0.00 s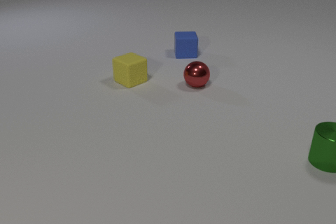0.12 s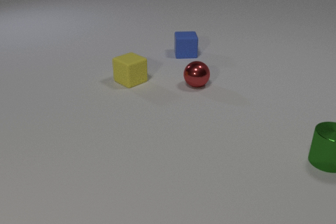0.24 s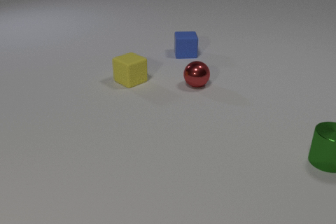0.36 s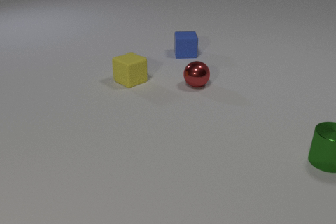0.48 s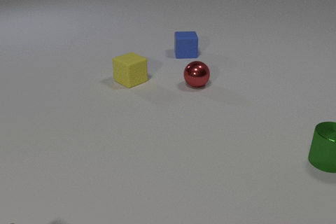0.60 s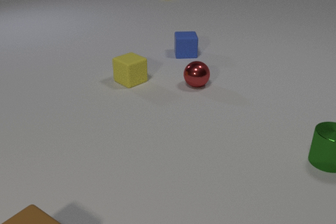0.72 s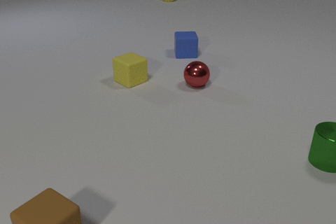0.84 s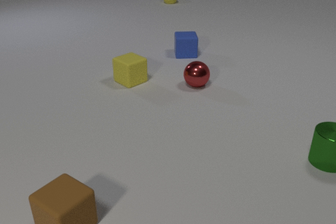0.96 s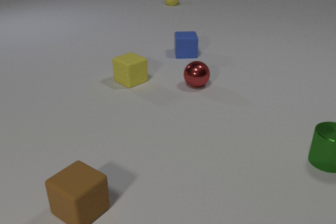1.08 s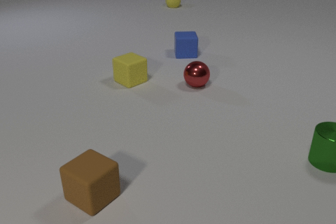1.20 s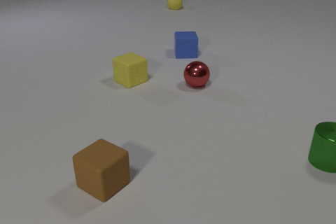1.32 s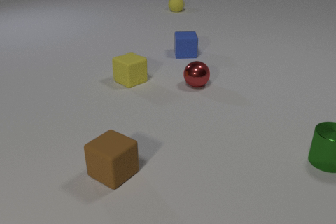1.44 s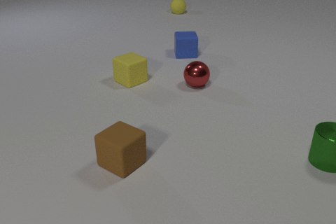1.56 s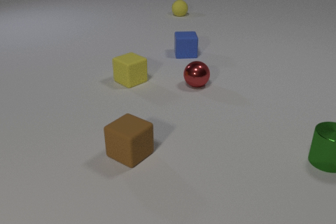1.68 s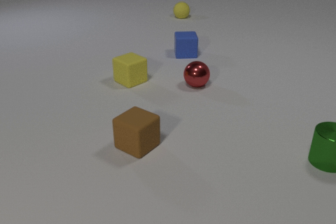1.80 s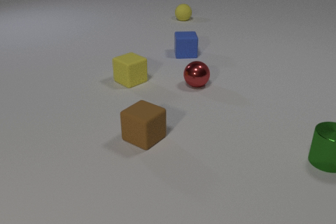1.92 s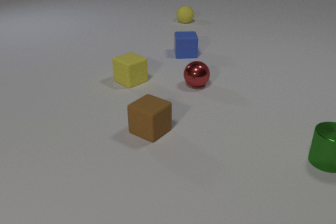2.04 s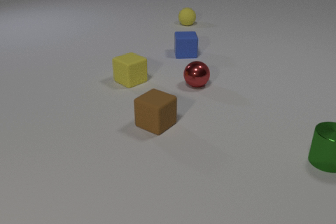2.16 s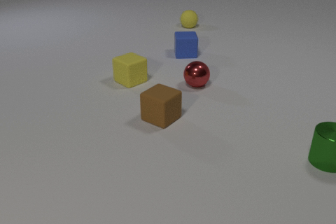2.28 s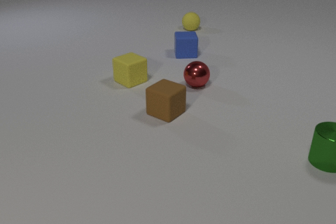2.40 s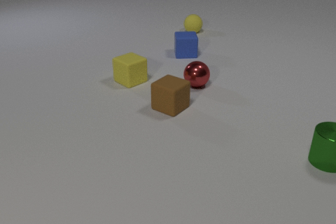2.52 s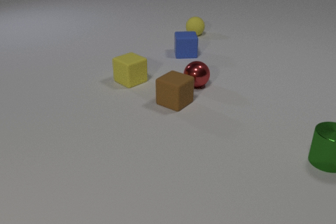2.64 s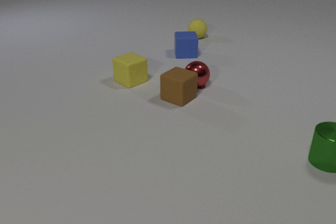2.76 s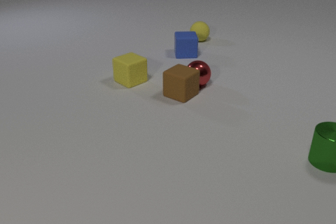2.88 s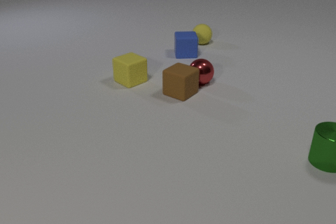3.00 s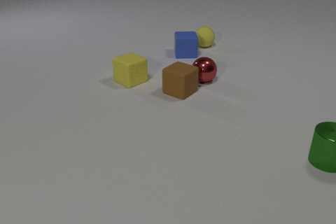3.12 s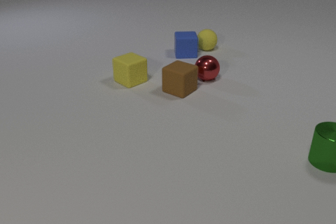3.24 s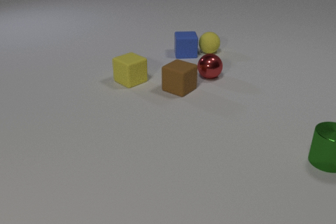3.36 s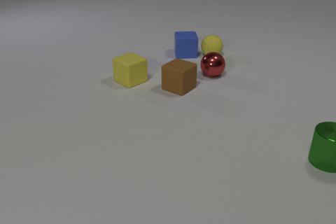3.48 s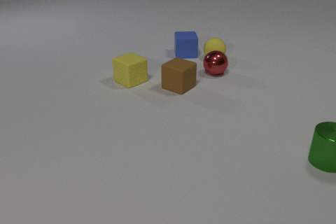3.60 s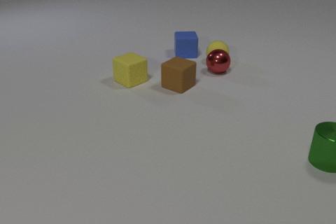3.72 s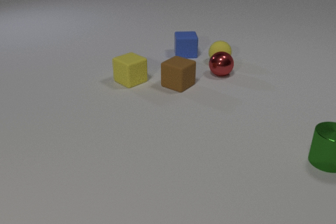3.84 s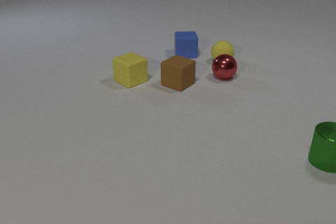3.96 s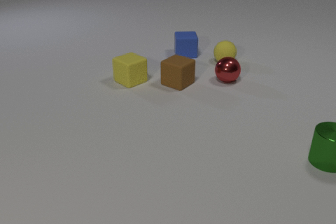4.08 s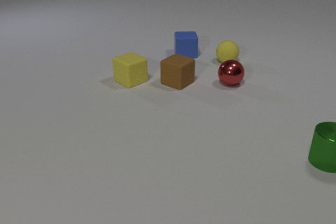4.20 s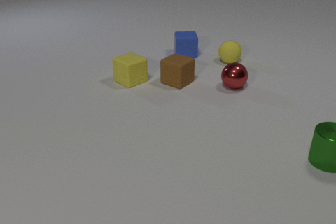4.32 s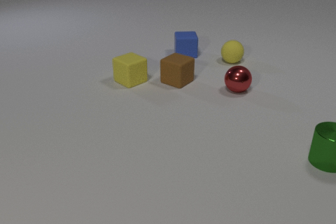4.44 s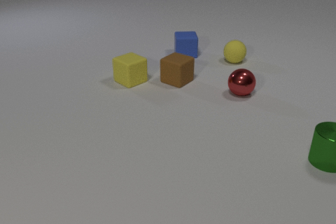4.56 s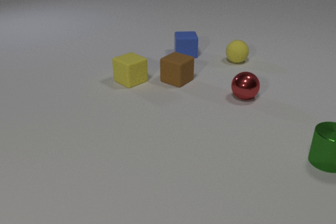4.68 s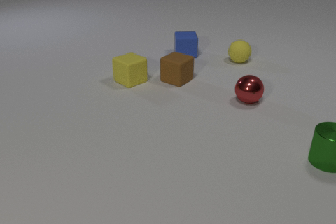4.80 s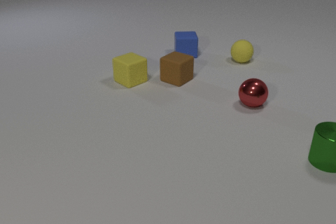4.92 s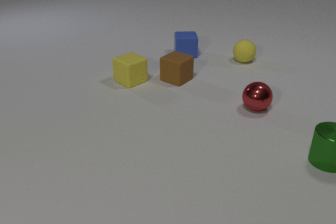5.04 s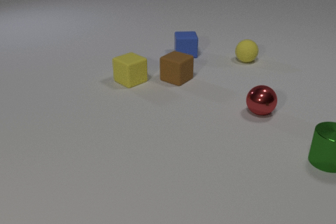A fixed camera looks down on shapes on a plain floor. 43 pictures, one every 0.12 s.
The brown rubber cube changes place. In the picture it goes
away from the camera.
The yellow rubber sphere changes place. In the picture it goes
toward the camera.
0.00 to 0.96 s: The brown rubber cube comes in at the bottom edge, slides away from the camera and to the right. The yellow rubber sphere comes in at the top edge, rolls toward the camera.
0.96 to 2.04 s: The brown rubber cube slides away from the camera and to the right. The yellow rubber sphere rolls toward the camera.
2.04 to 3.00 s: The brown rubber cube slides away from the camera. The red metal sphere rolls away from the camera and to the right. The yellow rubber sphere rolls toward the camera. The brown rubber cube and the red metal sphere collide.
3.00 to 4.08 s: The brown rubber cube slides away from the camera. The red metal sphere rolls to the right. The yellow rubber sphere rolls toward the camera and to the right. The red metal sphere and the yellow rubber sphere collide.
4.08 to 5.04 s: The brown rubber cube slides away from the camera. The red metal sphere rolls toward the camera and to the right. The yellow rubber sphere rolls to the right.
What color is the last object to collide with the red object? yellow.
What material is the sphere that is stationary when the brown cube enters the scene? metal.
How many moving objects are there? 3.
